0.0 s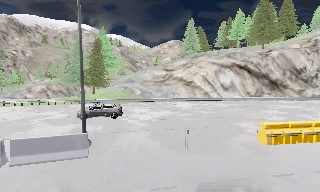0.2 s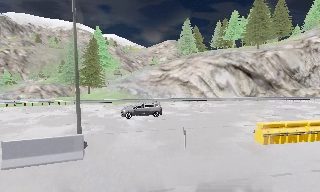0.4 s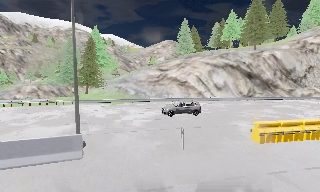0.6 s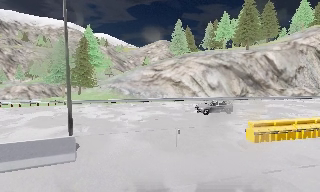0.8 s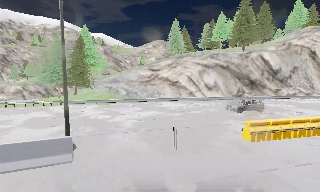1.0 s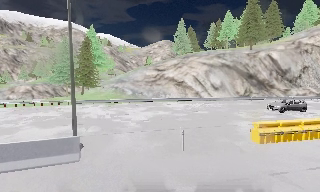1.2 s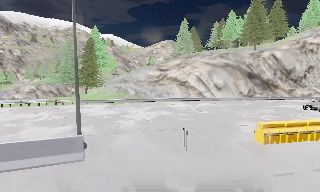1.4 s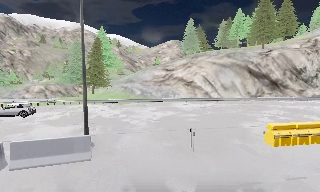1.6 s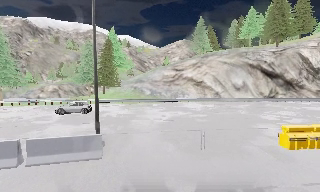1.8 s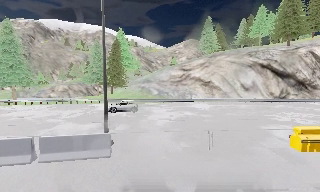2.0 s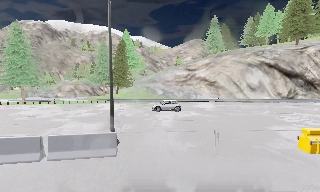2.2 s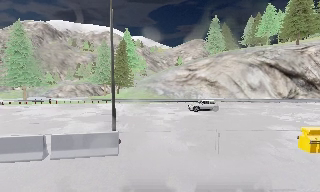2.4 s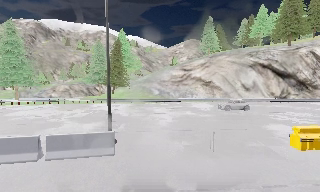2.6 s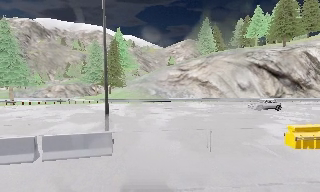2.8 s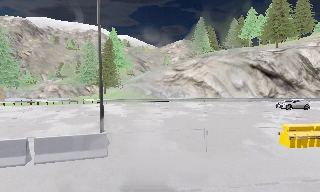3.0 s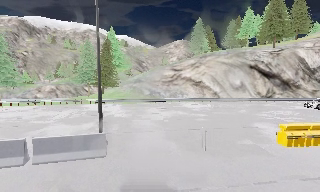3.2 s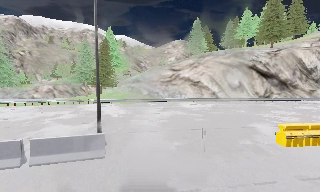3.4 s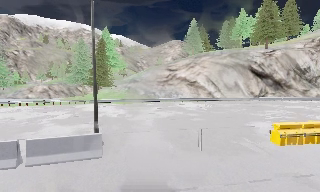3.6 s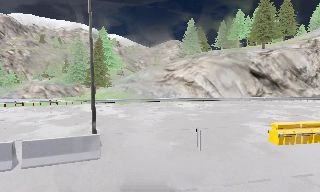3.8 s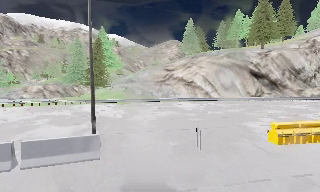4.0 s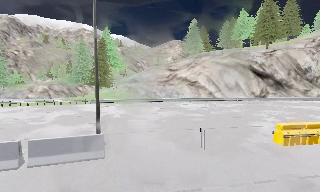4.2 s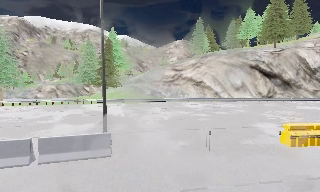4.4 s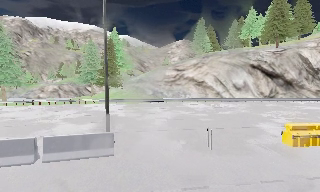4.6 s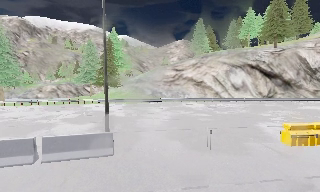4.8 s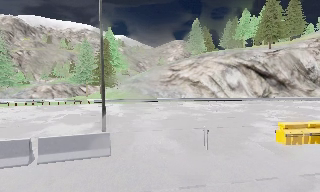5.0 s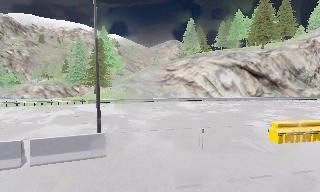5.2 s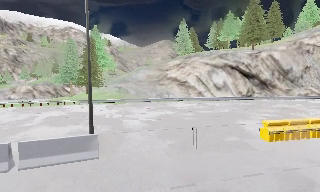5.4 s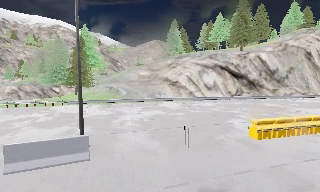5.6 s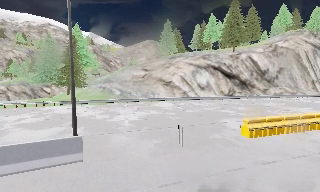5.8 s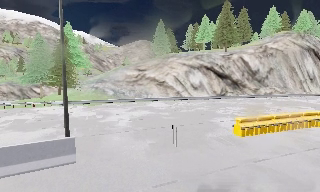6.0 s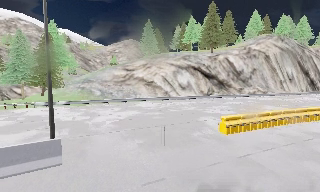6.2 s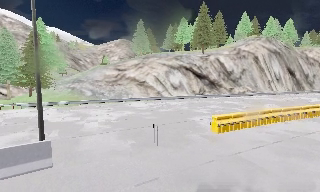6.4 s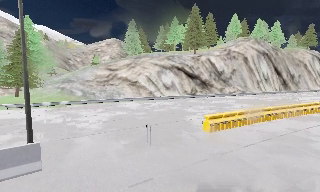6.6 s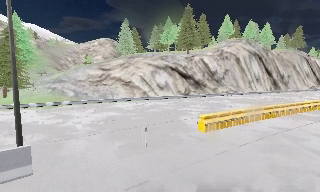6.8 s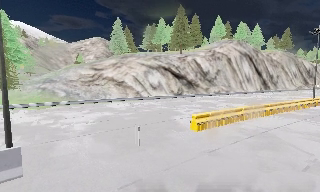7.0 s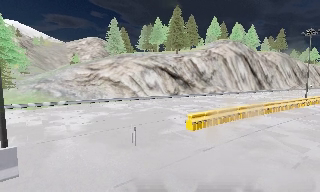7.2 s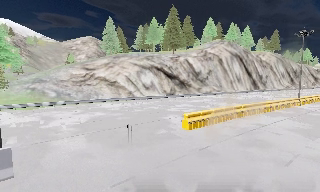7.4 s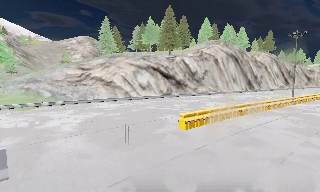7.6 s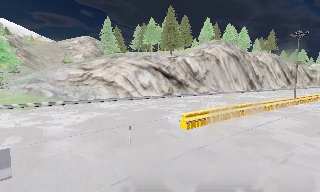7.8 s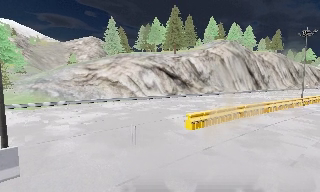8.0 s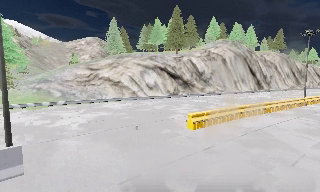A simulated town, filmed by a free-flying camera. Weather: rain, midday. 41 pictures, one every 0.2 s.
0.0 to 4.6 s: The camera travels to its left, about 1 m, so close, fixed things drift to the right.
4.6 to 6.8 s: The scene slides to the left, as the camera pans about 30 degrees to its right.
6.8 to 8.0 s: The camera shifts only a little, or ends up much as it began.
The film runs backward here.
